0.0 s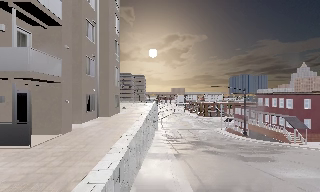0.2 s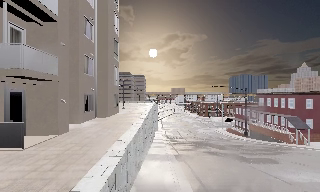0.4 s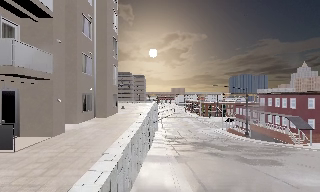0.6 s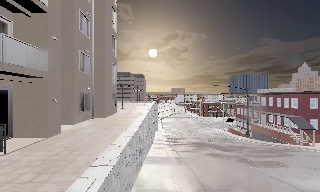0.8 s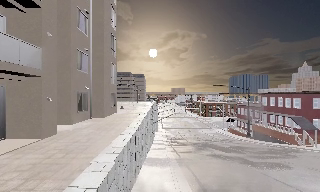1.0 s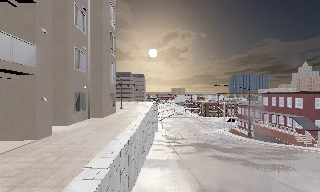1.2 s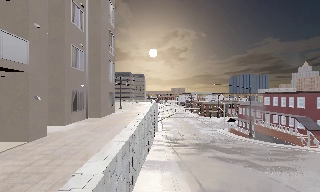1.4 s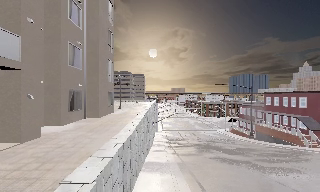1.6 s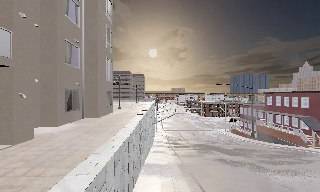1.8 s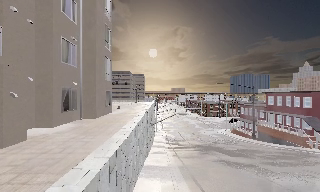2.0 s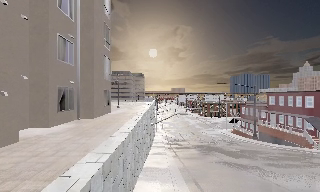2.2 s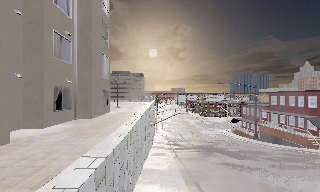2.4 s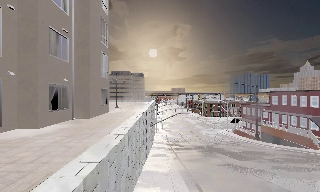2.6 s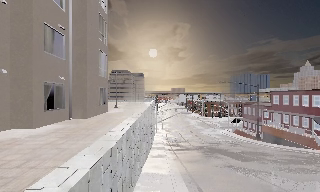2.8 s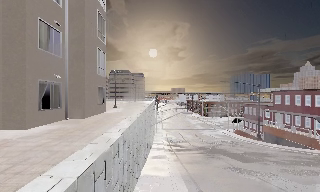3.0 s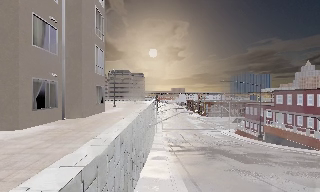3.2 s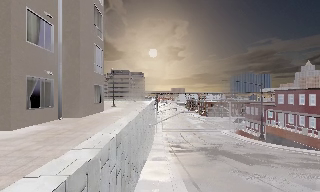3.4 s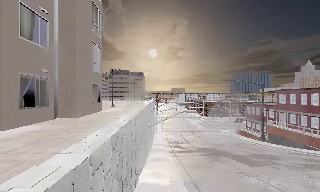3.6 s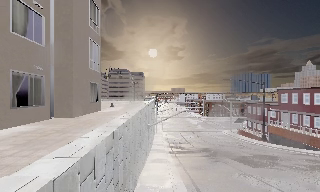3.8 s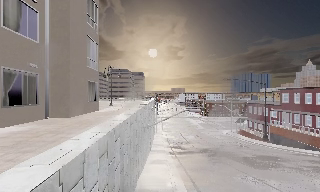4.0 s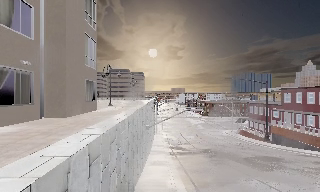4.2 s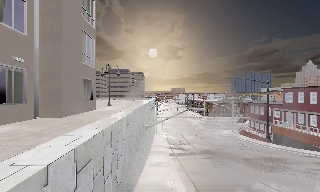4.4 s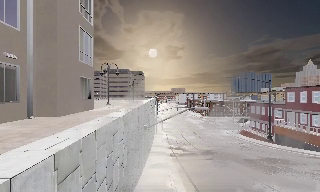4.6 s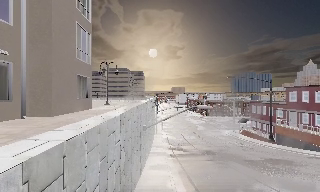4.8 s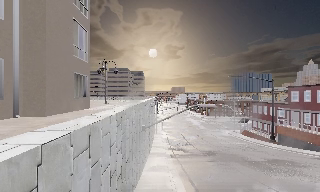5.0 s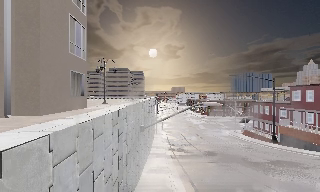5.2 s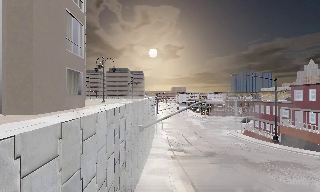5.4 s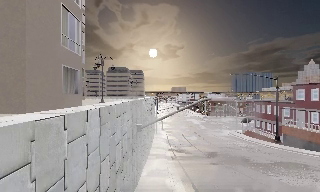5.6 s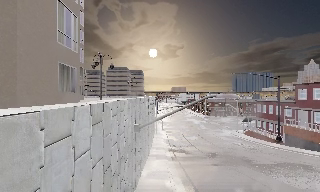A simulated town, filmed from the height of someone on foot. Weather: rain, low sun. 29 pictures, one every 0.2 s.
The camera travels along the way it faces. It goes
forward.
0.0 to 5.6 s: The camera travels forward, about 10 m, so what stands in front looms larger.
The film runs forward here.
